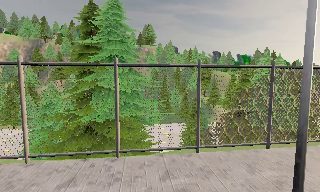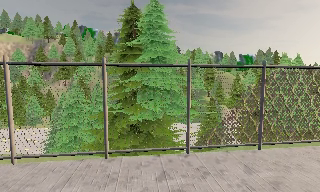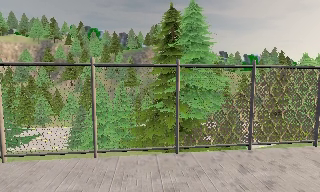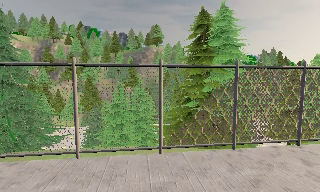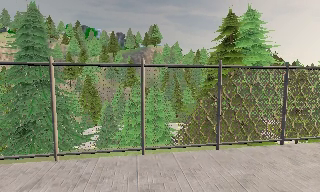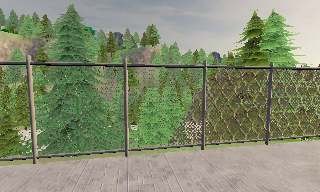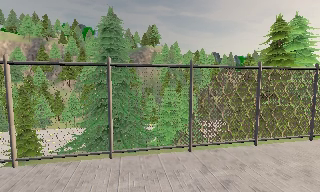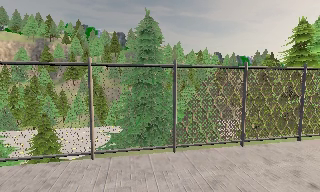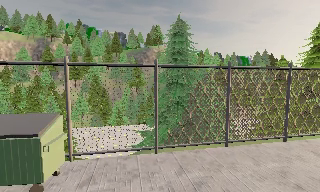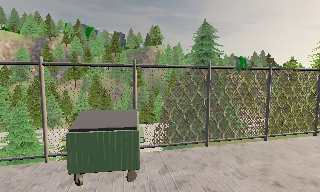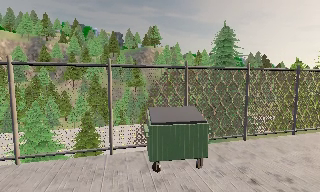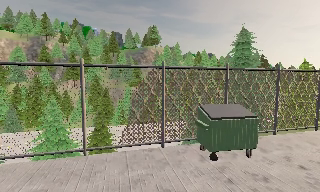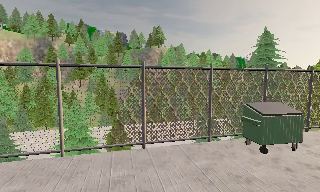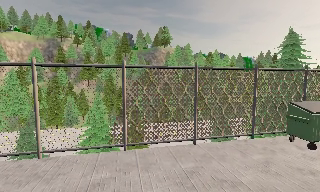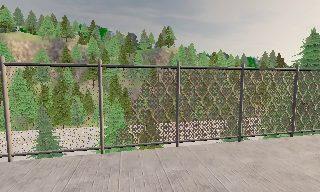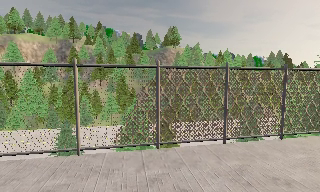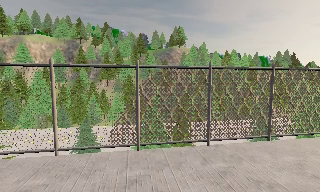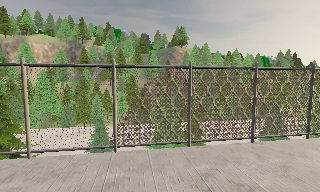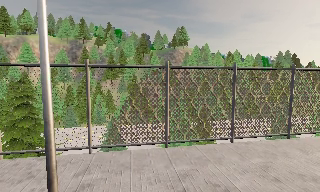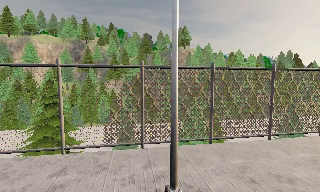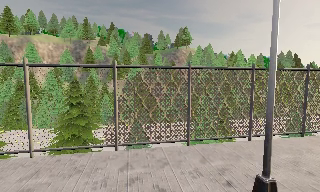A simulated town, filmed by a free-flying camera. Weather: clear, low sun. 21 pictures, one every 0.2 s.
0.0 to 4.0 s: The camera travels to its left, about 40 m, so close, fixed things drift to the right.
The film runs forward here.
